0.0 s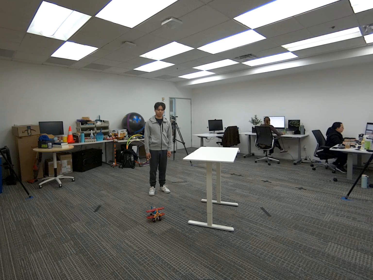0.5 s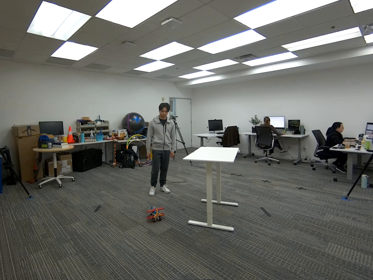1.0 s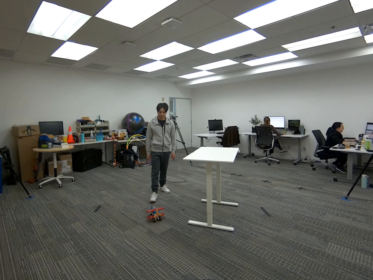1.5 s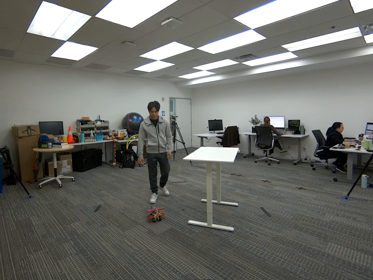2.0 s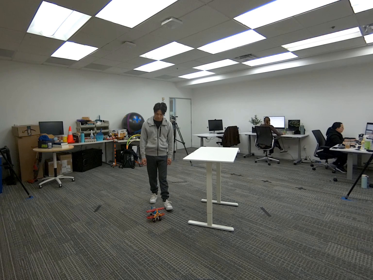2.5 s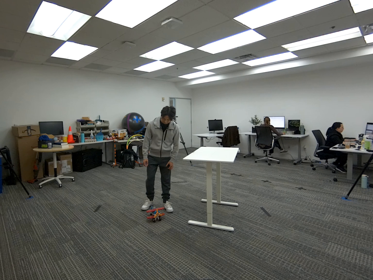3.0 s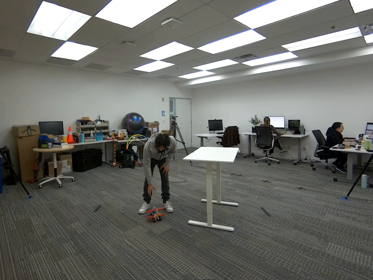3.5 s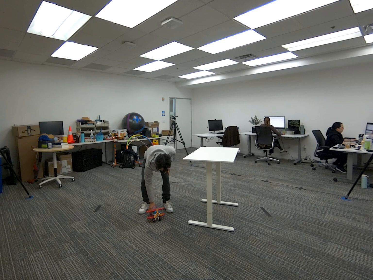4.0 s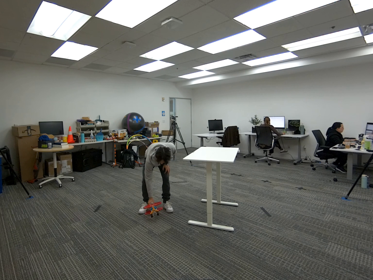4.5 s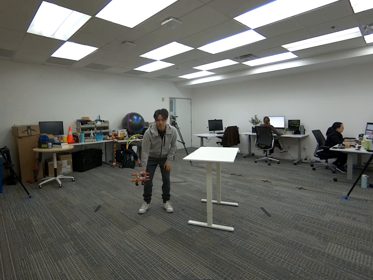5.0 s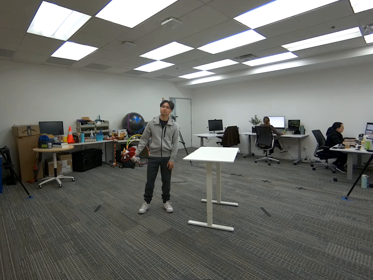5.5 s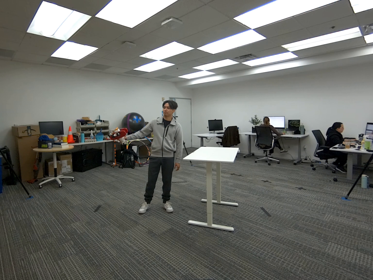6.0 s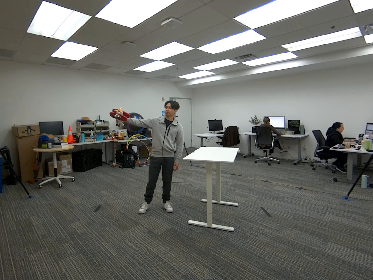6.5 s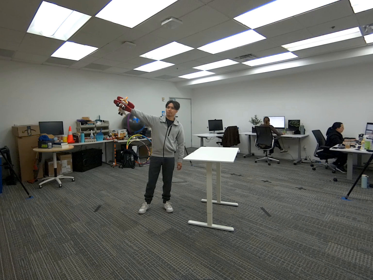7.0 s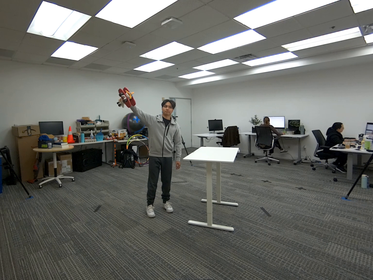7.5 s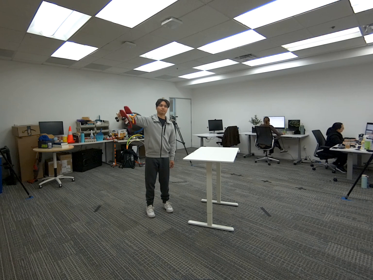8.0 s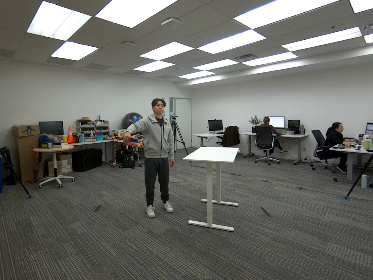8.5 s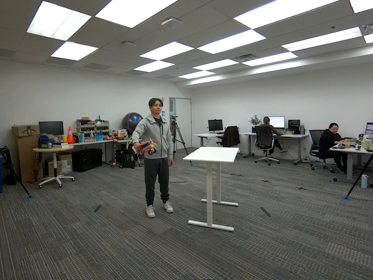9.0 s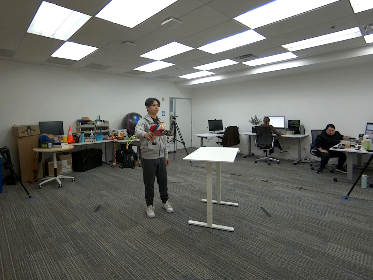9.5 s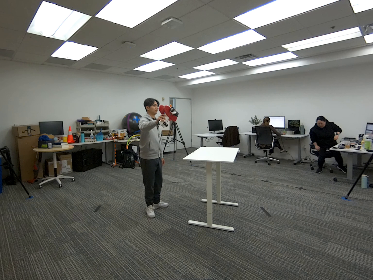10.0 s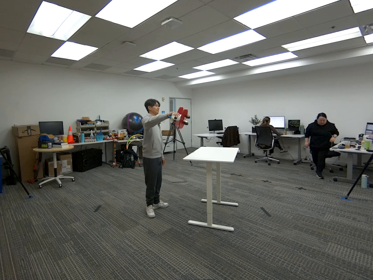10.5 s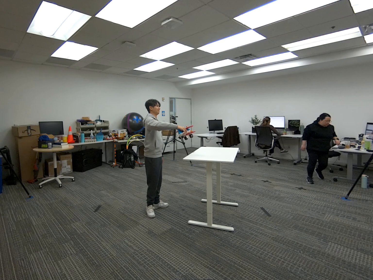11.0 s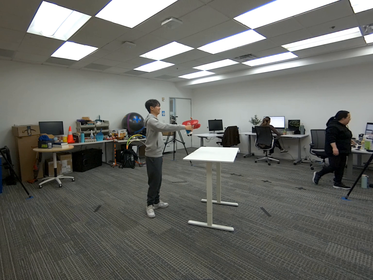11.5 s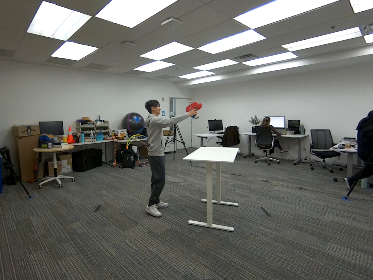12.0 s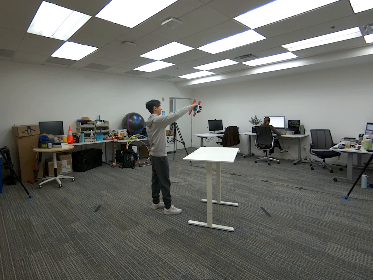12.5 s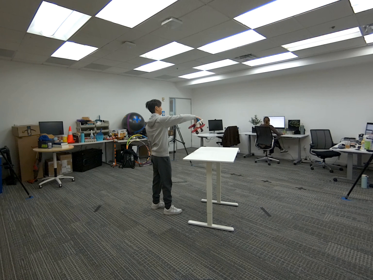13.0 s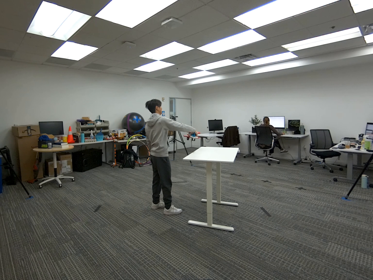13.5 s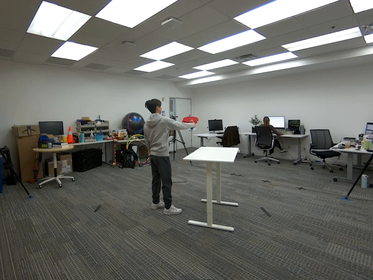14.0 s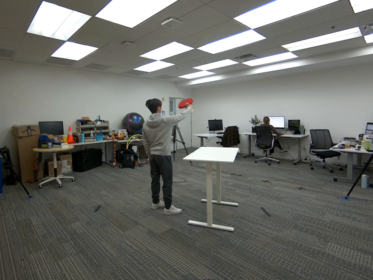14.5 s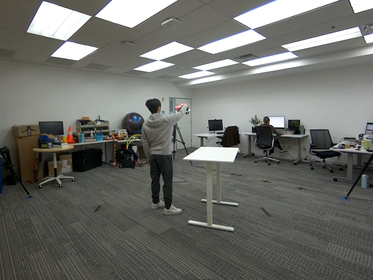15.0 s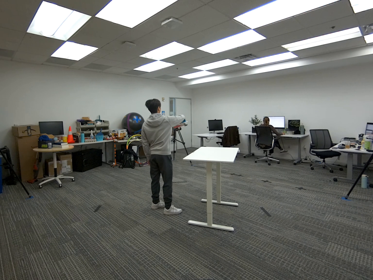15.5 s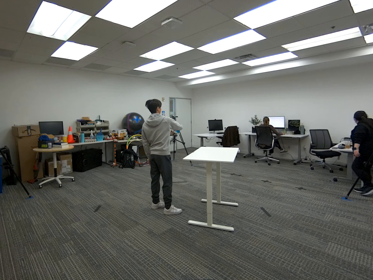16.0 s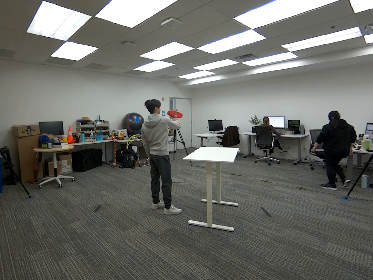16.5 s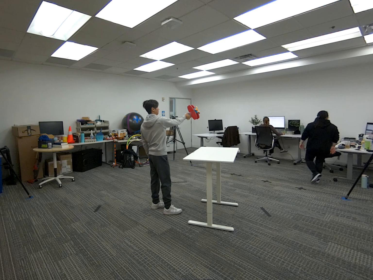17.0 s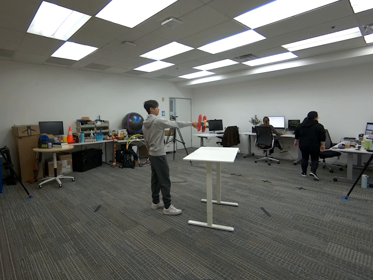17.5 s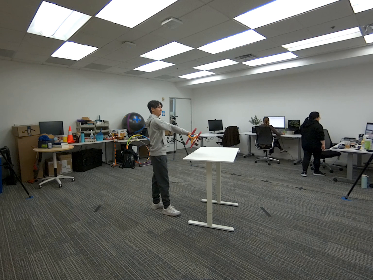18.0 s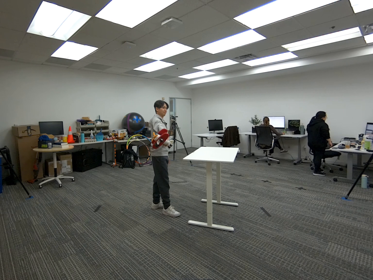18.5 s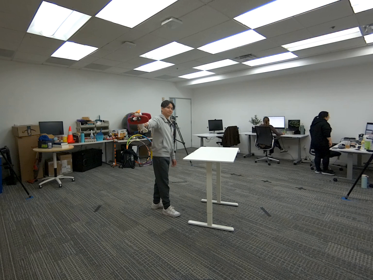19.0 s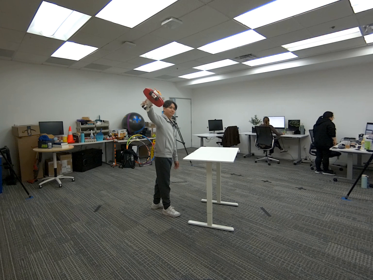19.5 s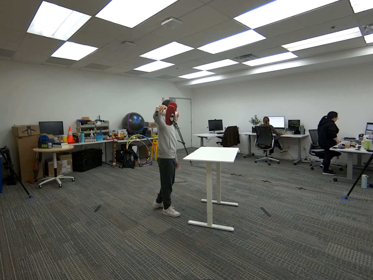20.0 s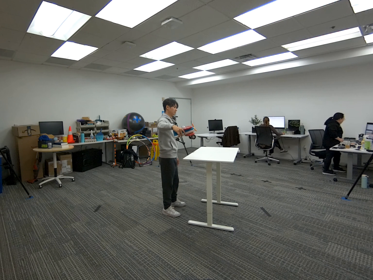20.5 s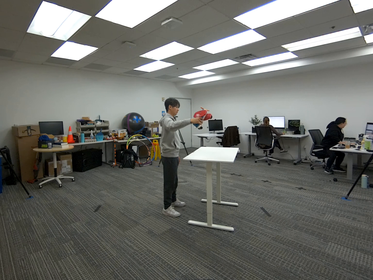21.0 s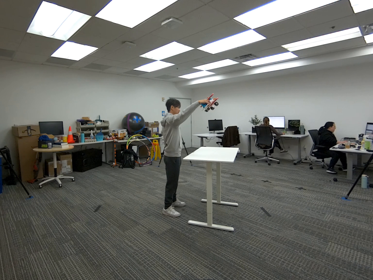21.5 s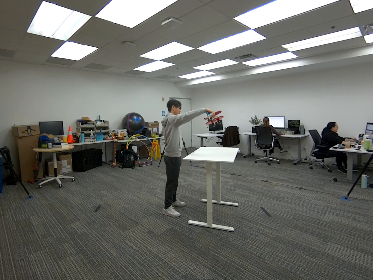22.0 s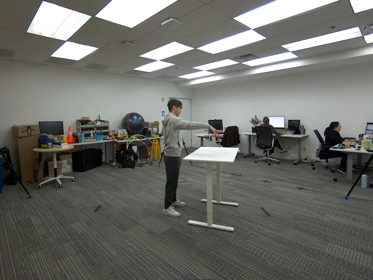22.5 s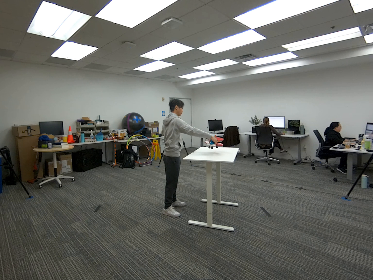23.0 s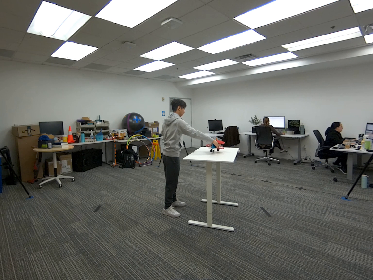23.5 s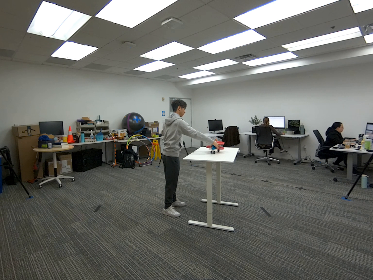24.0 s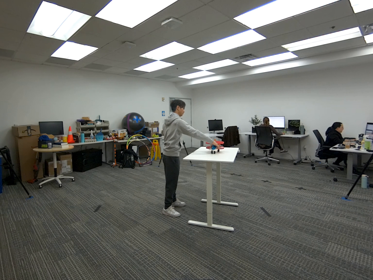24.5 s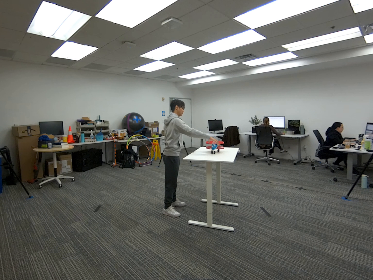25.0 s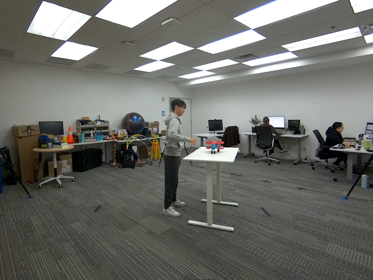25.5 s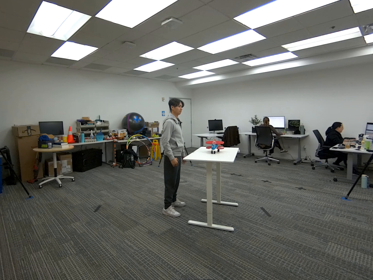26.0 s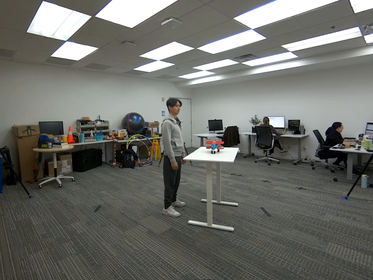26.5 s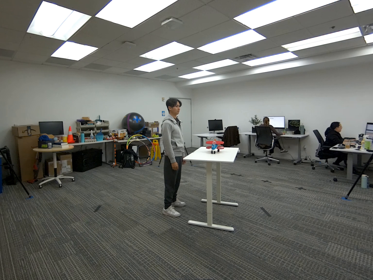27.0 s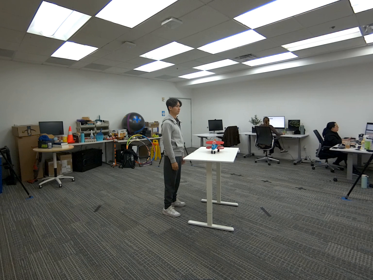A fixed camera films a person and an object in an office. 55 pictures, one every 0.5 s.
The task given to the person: Walk to the toy airplane on the ground, pick it up with your right hand, hold it in the air, walk to the white desk, and place the airplane on the desk.
